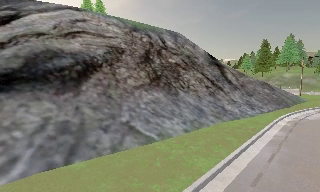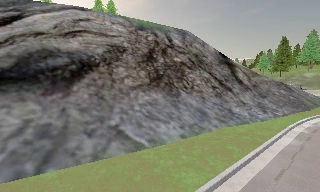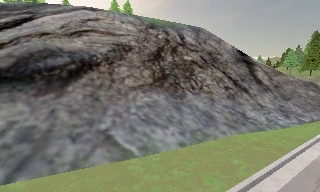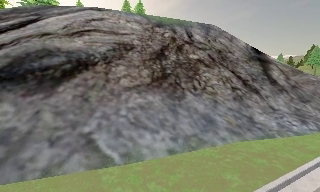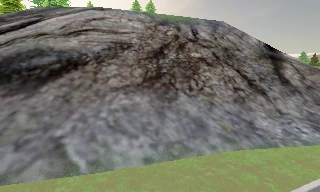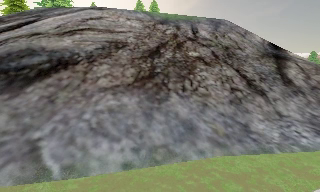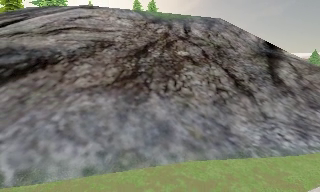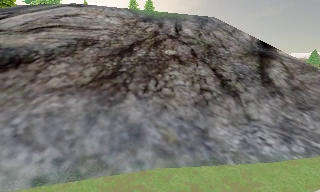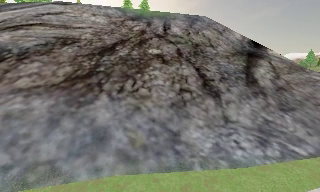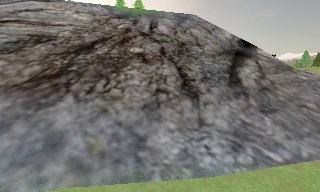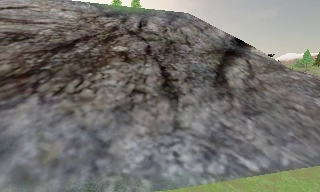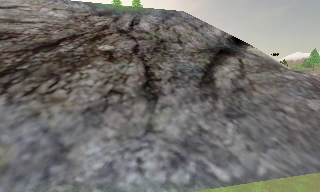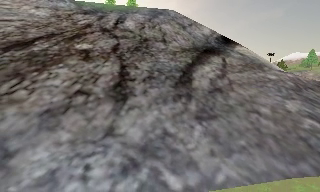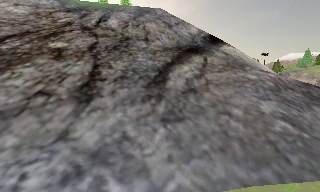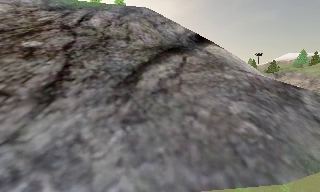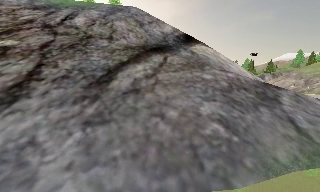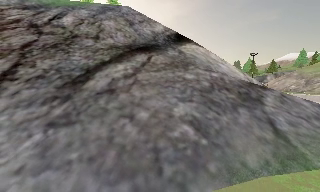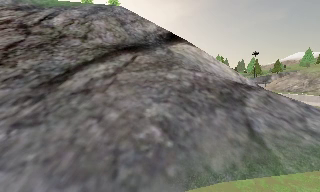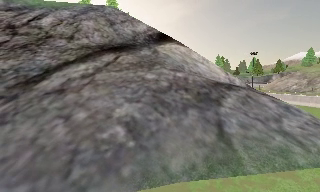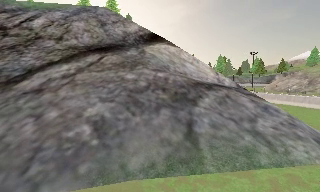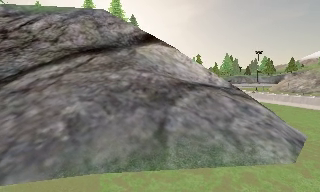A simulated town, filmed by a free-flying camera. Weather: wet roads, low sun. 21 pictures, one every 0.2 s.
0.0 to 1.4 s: The camera pans to its left, which is counterclockwise from overhead, by about 25 degrees. It travels to its right and forward, about 9 m.
1.4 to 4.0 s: The camera travels to its right, about 17 m, so close, fixed things drift to the left.
The film runs backward here.
